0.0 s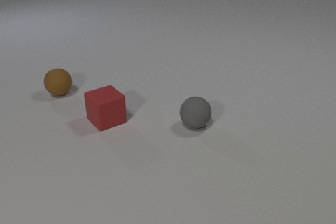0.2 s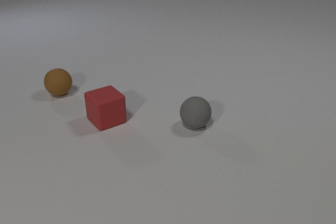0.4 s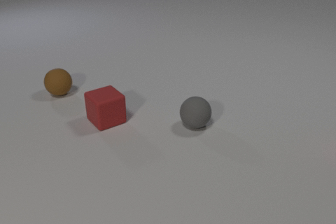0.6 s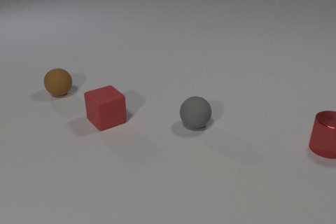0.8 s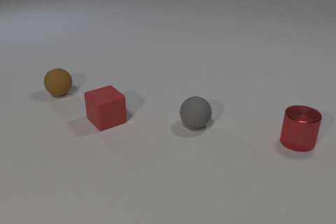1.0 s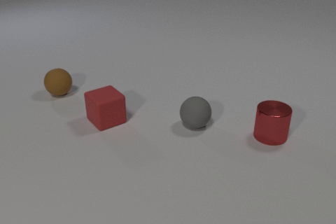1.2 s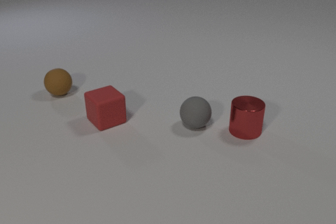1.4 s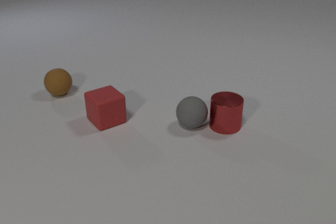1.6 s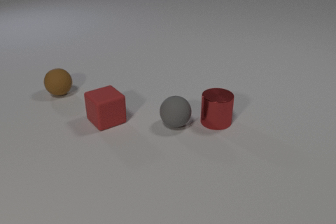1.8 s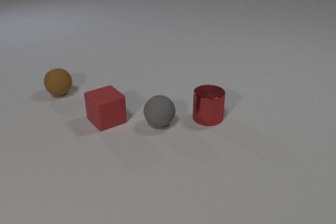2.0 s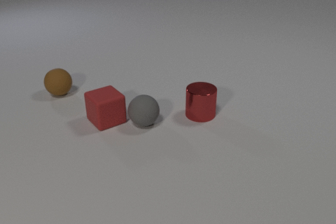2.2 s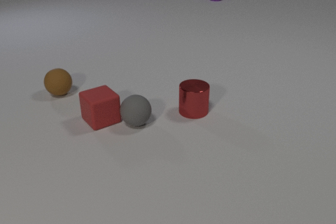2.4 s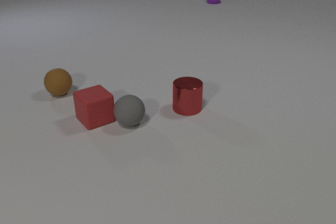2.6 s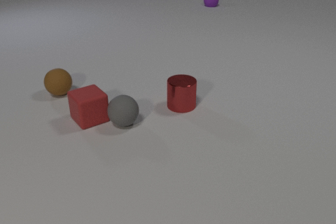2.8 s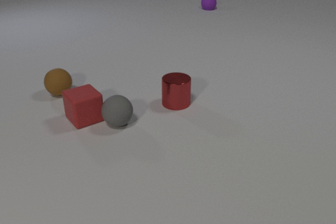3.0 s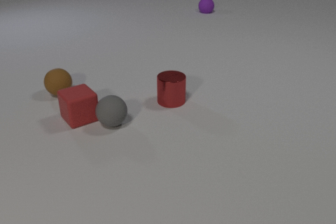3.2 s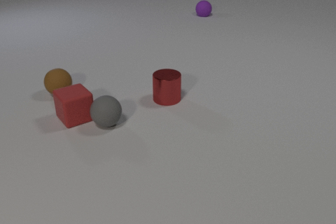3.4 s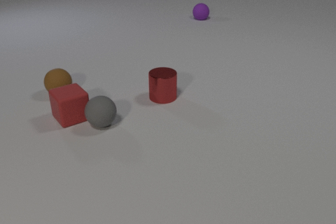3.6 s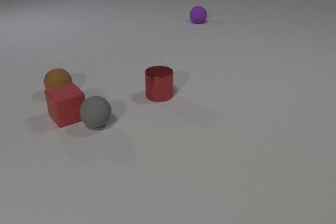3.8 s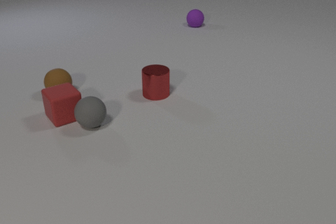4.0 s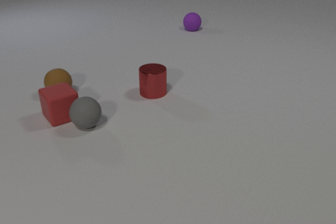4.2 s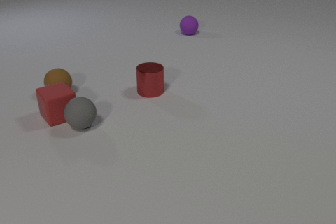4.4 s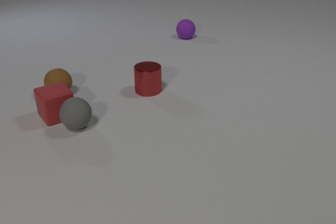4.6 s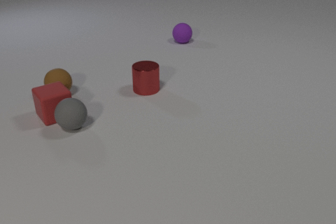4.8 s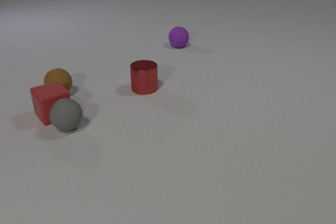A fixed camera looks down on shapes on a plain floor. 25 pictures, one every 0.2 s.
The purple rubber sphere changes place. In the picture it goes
toward the camera.
The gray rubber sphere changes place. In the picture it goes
to the left.
0.0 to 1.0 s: The red metal cylinder comes in at the right edge, slides to the left.
1.0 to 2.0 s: The red metal cylinder slides to the left and away from the camera. The gray rubber sphere rolls to the left. The red metal cylinder and the gray rubber sphere collide.
2.0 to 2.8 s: The red metal cylinder slides to the left and away from the camera. The gray rubber sphere rolls to the left. The purple rubber sphere comes in at the top edge, rolls toward the camera. The red rubber cube slides to the left. The gray rubber sphere and the red rubber cube collide.
2.8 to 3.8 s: The red metal cylinder slides to the left and away from the camera. The gray rubber sphere rolls to the left. The purple rubber sphere rolls toward the camera. The red rubber cube slides to the left and away from the camera.
3.8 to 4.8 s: The red metal cylinder slides away from the camera and to the left. The gray rubber sphere rolls to the left. The purple rubber sphere rolls toward the camera. The red rubber cube slides to the left.
What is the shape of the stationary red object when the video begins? cube.
What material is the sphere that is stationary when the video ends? rubber.
How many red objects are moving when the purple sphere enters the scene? 2.
